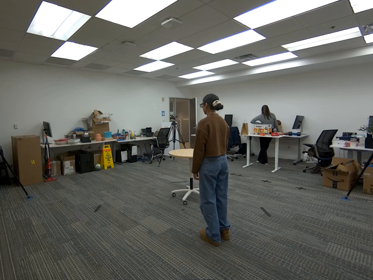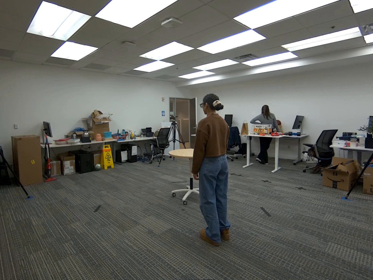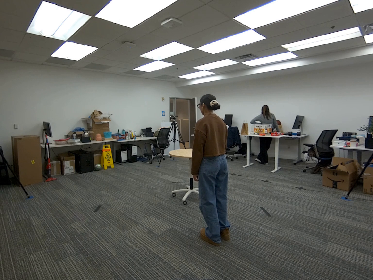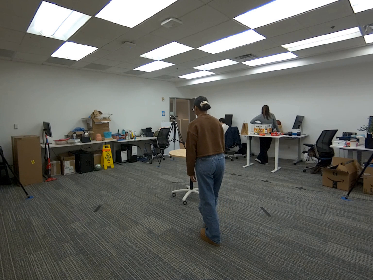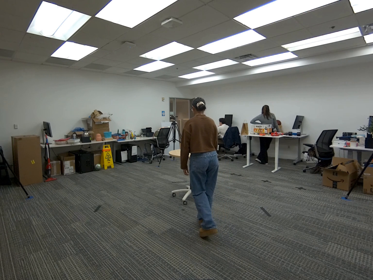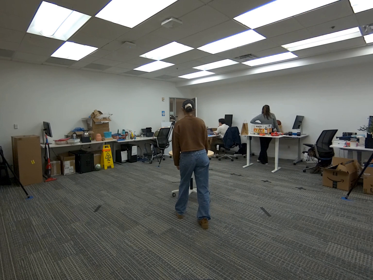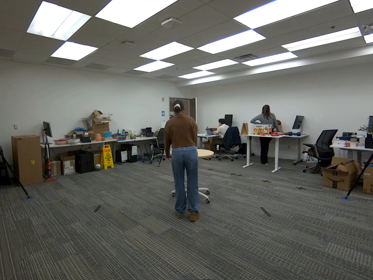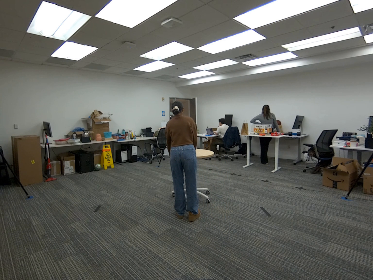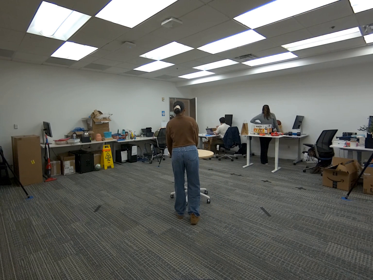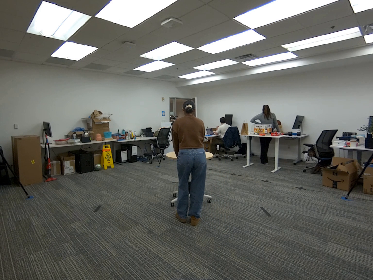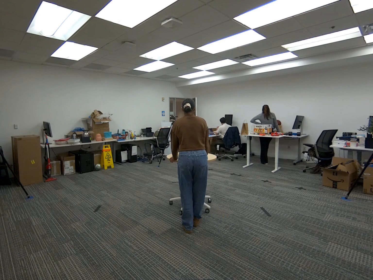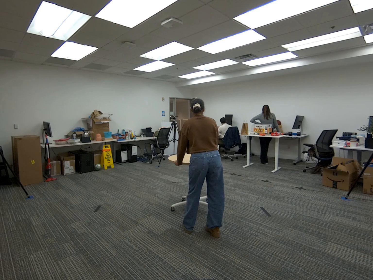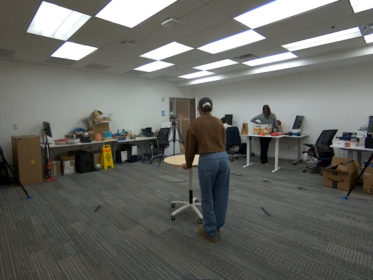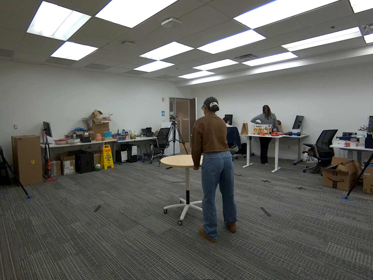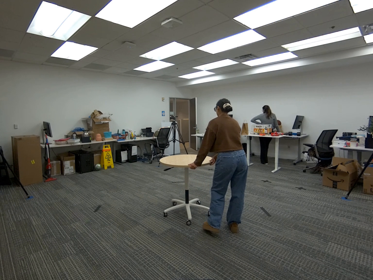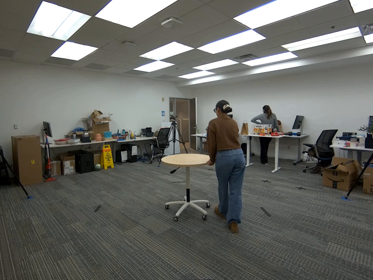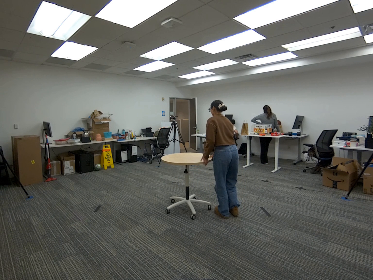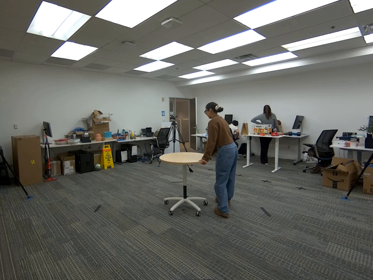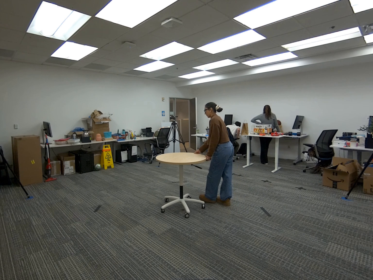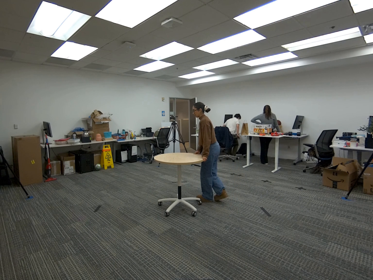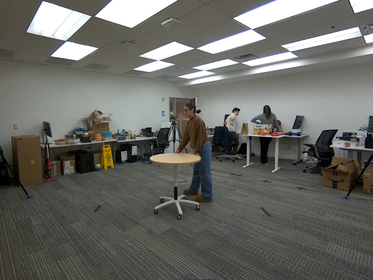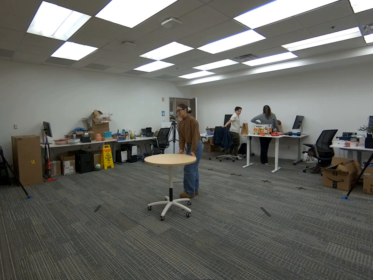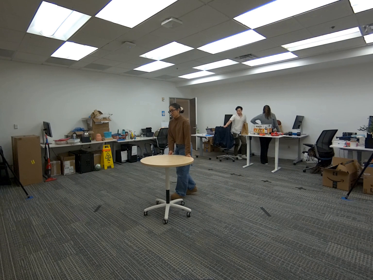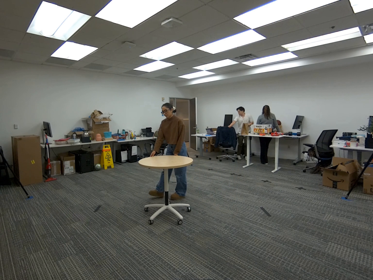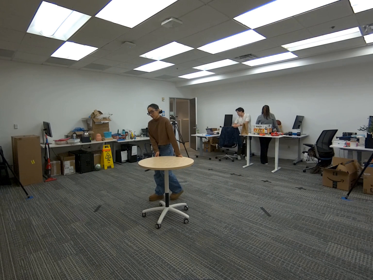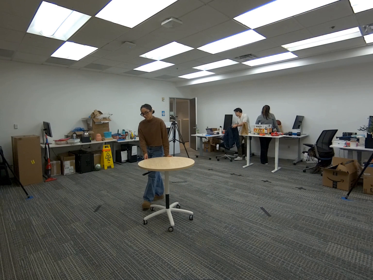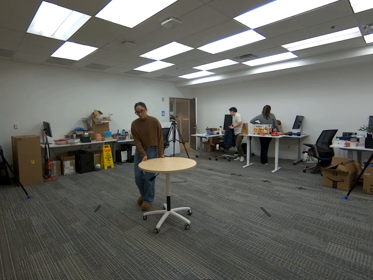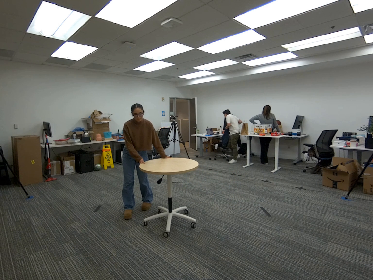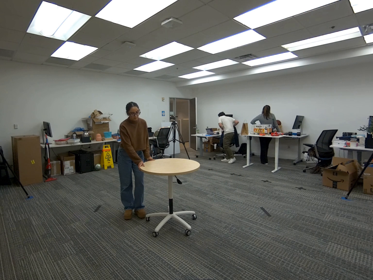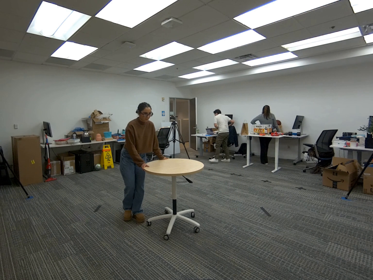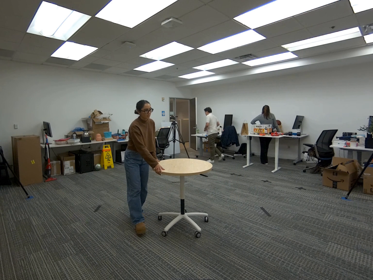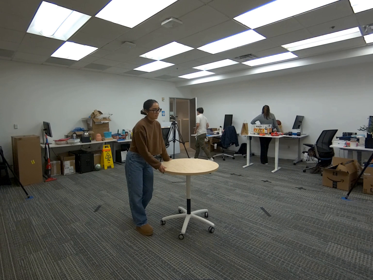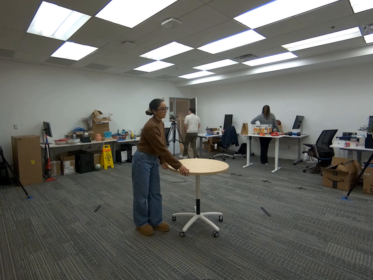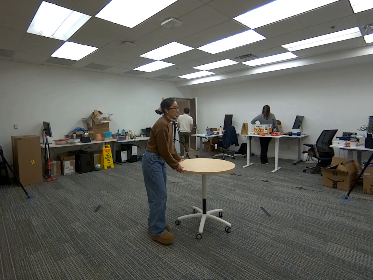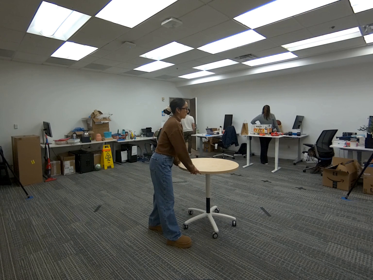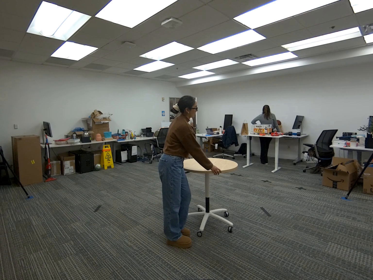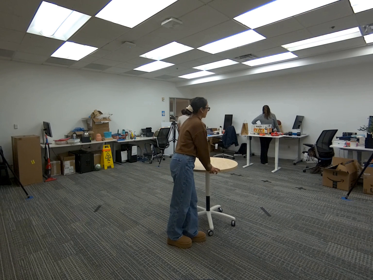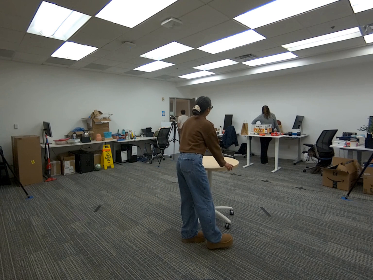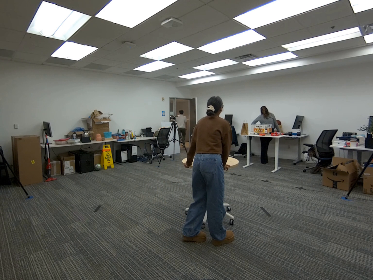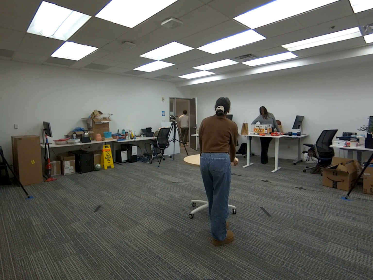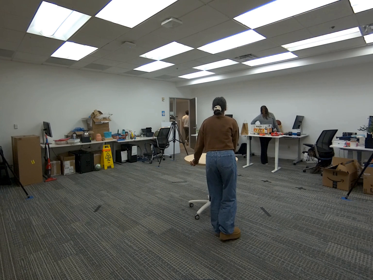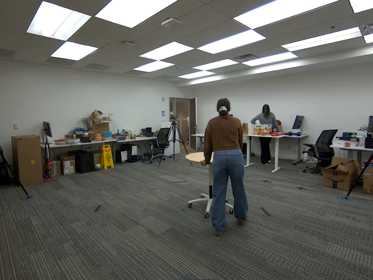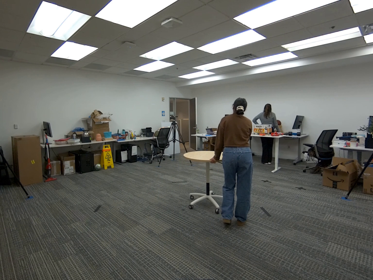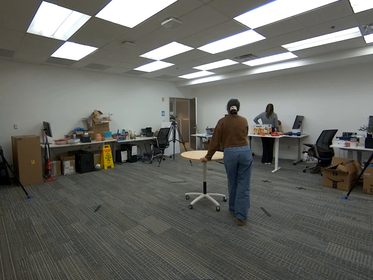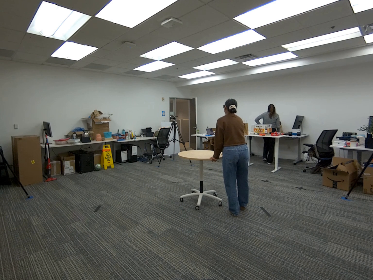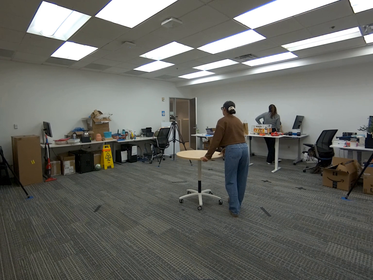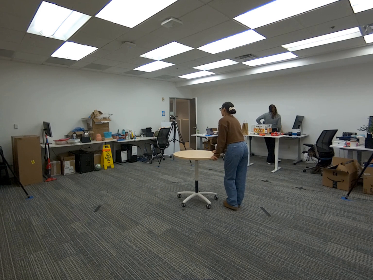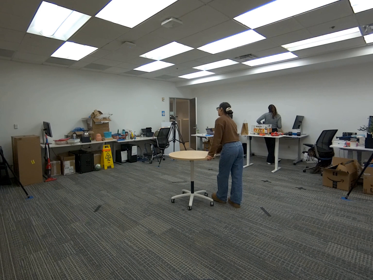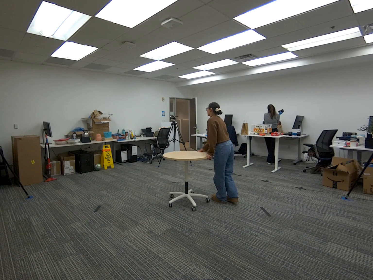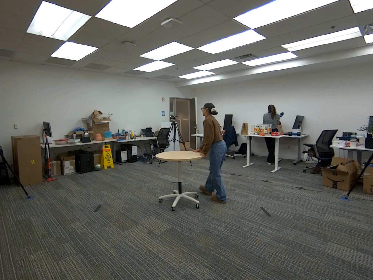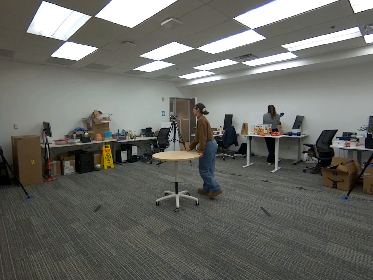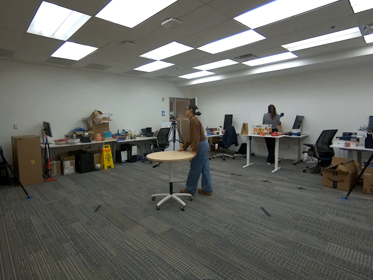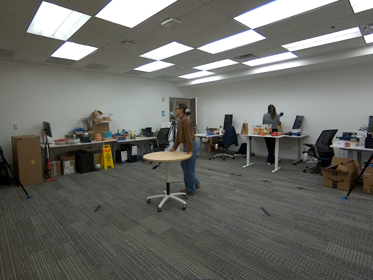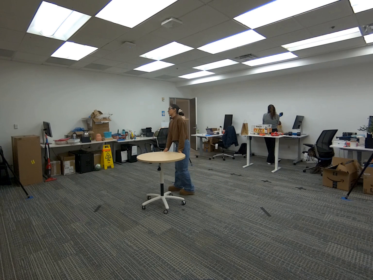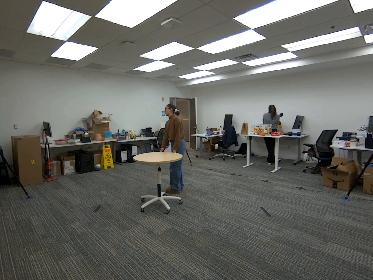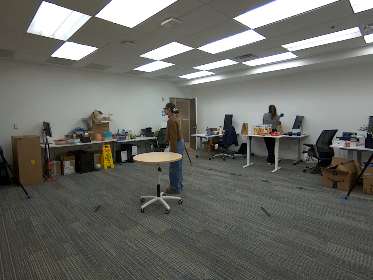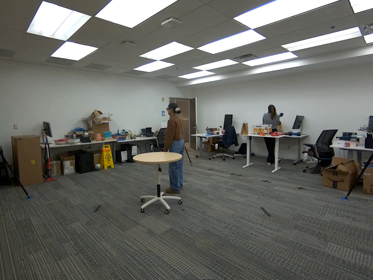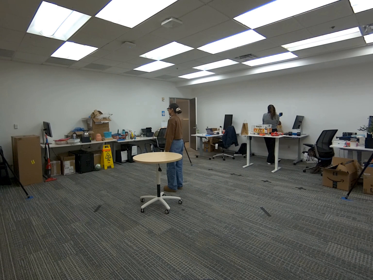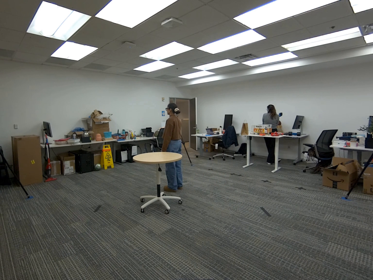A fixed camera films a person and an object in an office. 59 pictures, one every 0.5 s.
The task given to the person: Walk to the round table, grab the table with both hands, and spin the table around the bounding area.
